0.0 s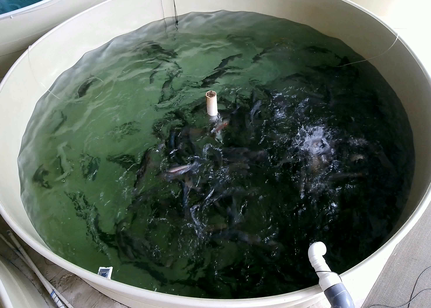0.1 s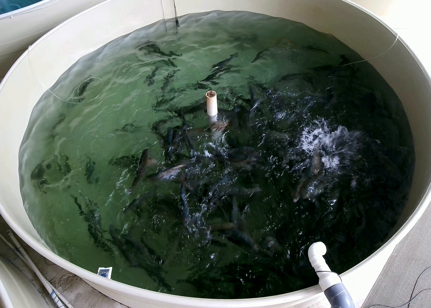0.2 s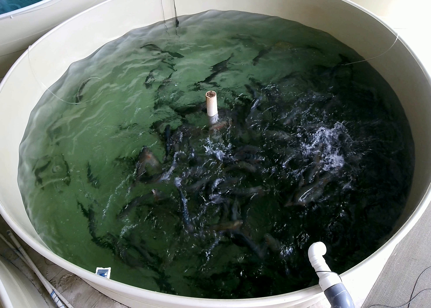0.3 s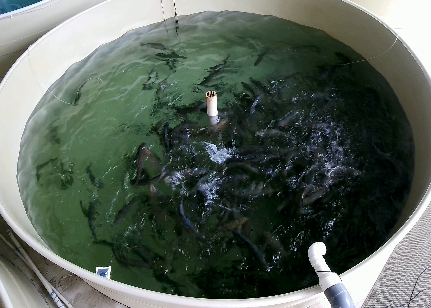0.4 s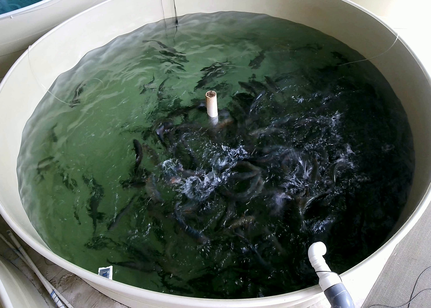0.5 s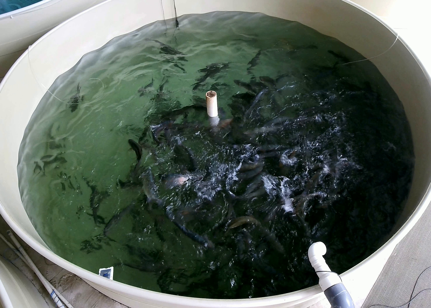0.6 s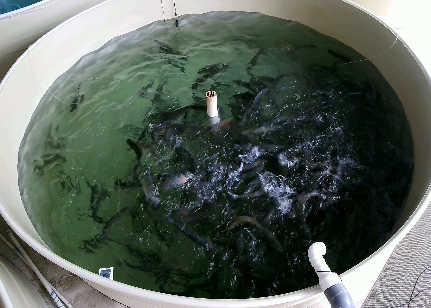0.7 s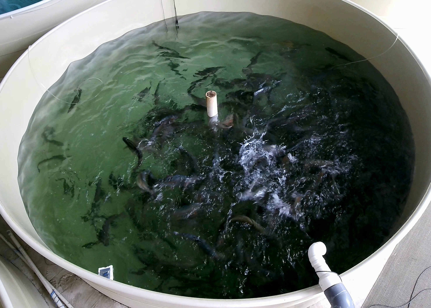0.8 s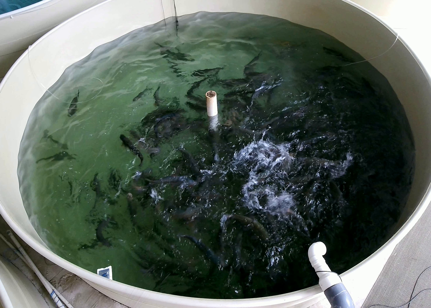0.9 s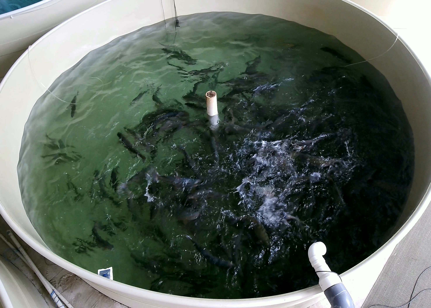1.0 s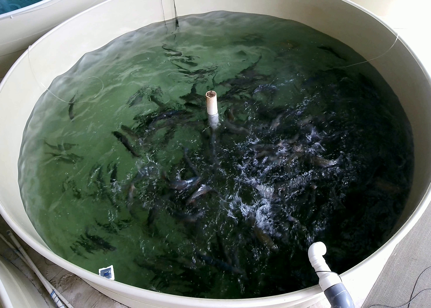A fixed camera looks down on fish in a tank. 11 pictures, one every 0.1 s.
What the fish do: Strong feeding.
